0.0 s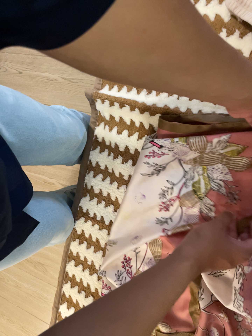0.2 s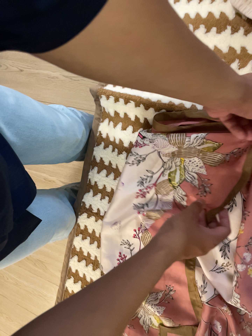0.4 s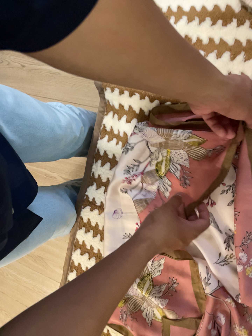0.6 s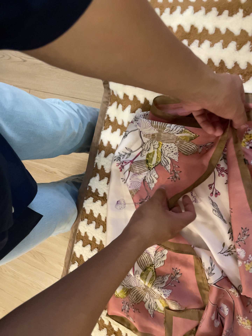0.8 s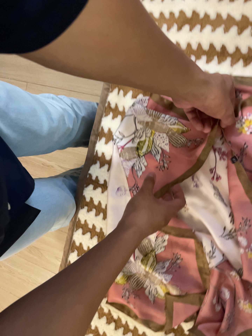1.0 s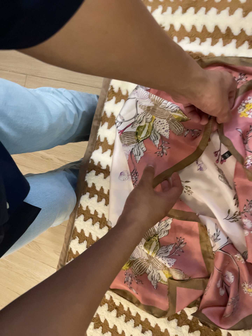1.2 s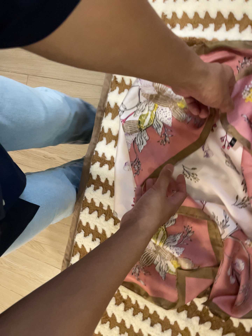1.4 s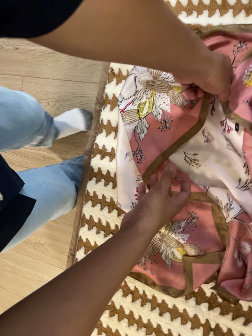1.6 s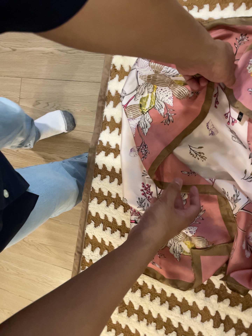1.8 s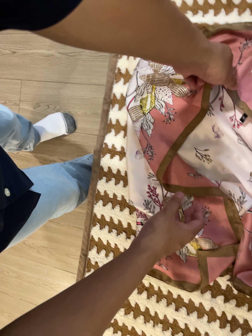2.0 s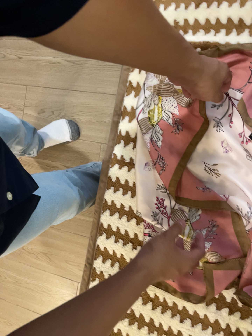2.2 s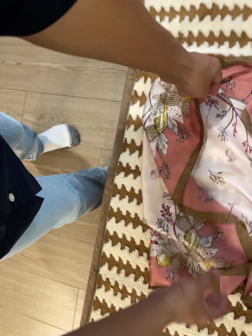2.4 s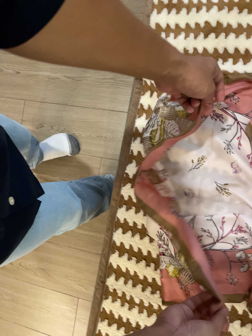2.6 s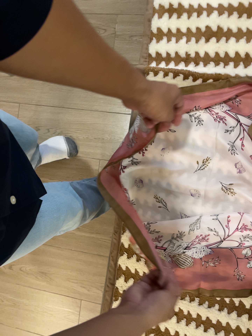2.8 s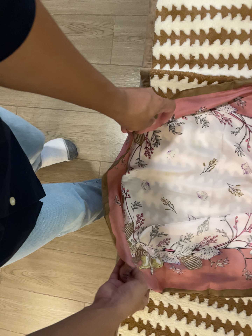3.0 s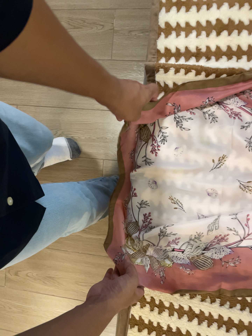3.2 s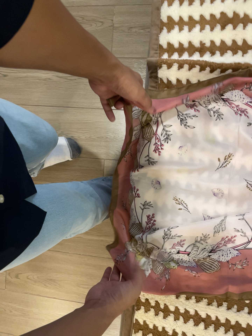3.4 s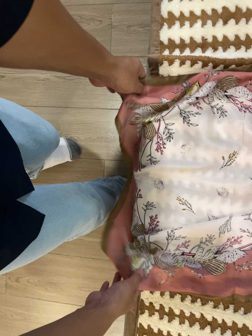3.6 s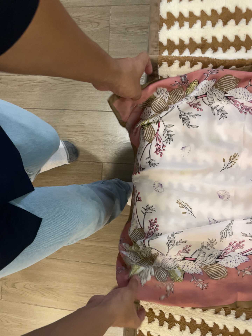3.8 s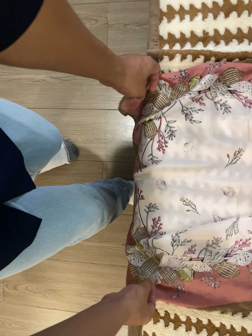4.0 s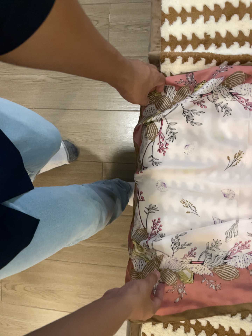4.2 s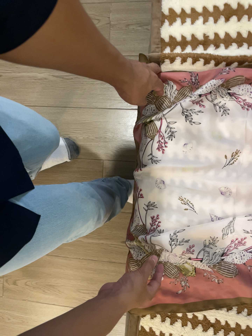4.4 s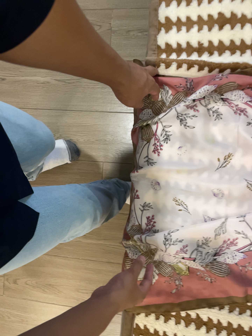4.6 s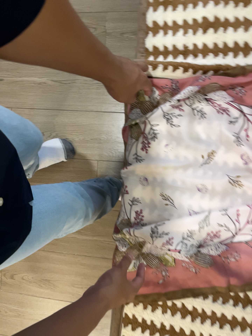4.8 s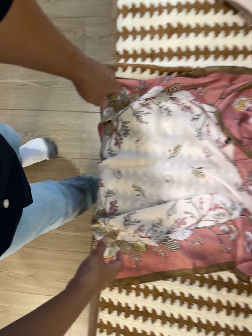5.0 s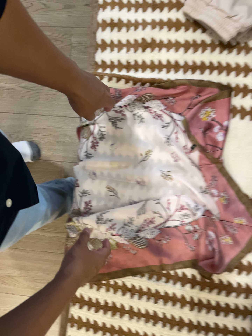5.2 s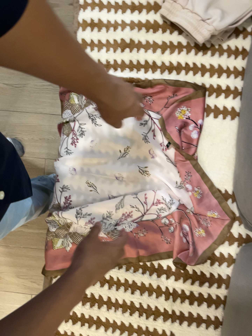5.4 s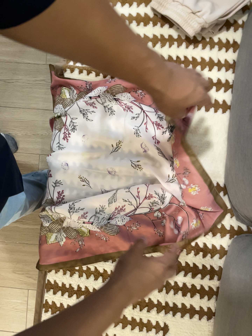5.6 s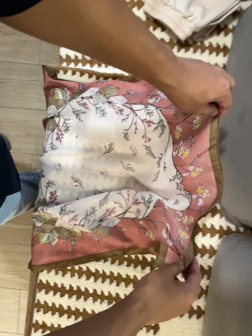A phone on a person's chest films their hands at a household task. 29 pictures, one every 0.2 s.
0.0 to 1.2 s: The camera travels toward the bottom of its view and to its left, about 18 cm, so close, fixed things drift upward.
1.2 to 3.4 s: The camera pans to its right by about 10 degrees. It travels to its left, about 24 cm. It rolls about its line of sight by about 10 degrees, and the scene rotates counterclockwise.
3.4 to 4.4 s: The camera shifts only a little, or ends up much as it began.
4.4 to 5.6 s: The camera travels to its right and backward, about 24 cm, so close, fixed things drift to the left.
The film runs backward here.
